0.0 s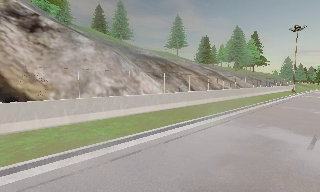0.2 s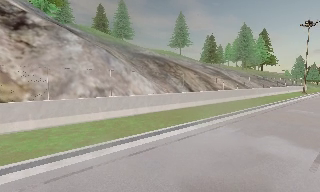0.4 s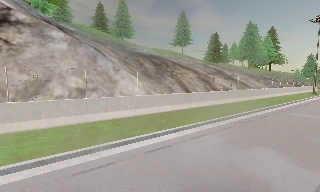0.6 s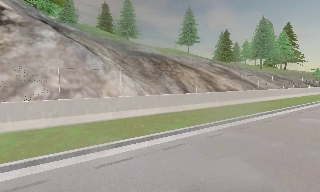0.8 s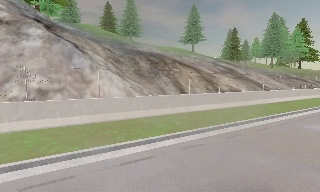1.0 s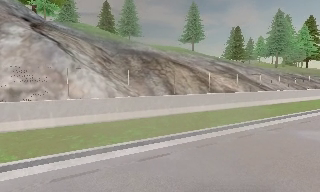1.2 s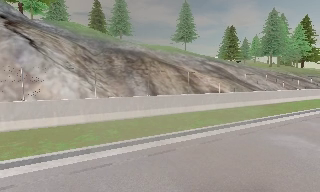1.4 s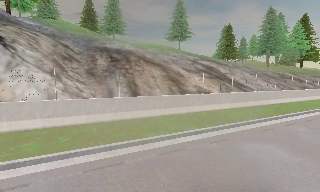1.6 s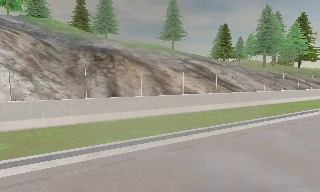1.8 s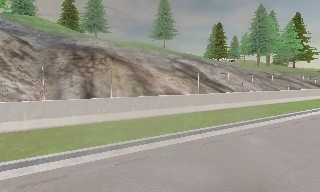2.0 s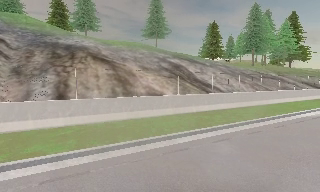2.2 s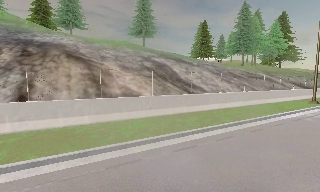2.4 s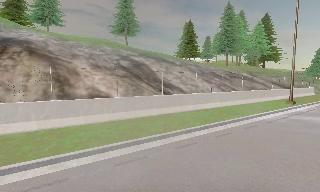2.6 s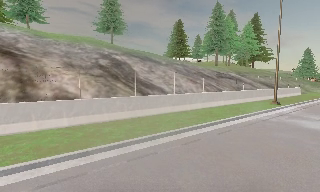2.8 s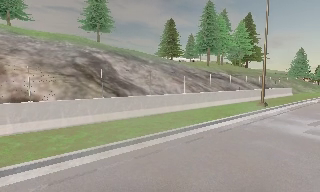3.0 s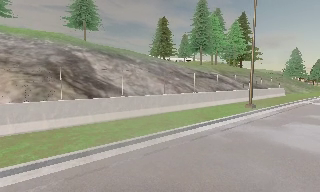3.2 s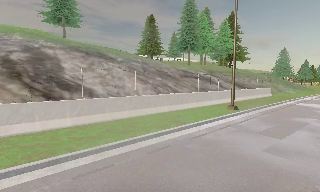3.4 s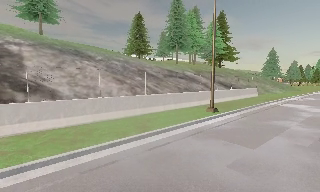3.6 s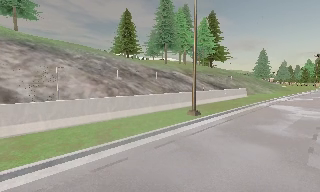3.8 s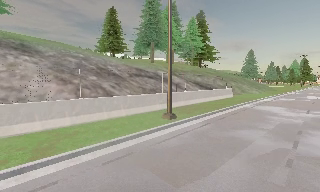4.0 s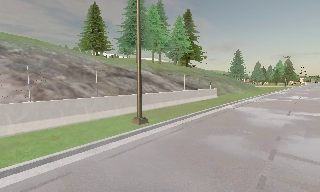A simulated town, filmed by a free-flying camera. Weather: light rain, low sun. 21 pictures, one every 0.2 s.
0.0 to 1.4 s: The camera pans to its left, which is counterclockwise from overhead, by about 15 degrees. It travels to its right and forward, about 12 m, so close, fixed things drift to the left.
1.4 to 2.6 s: The camera travels to its right and forward, about 9 m, so close, fixed things drift to the left.
2.6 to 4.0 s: The scene slides to the left, as the camera pans about 15 degrees to its right. It travels to its right and forward, about 11 m, so close, fixed things drift to the left.
The film runs forward here.
